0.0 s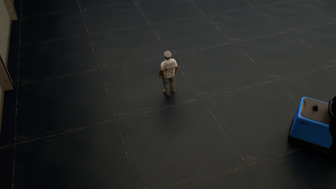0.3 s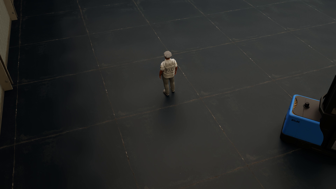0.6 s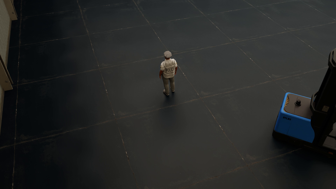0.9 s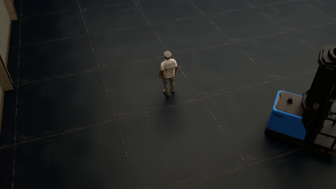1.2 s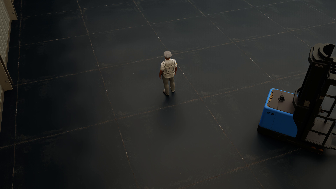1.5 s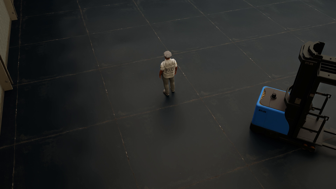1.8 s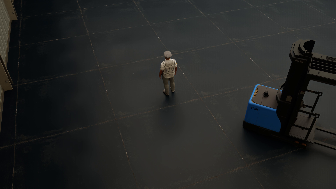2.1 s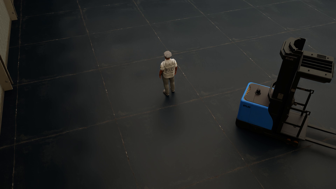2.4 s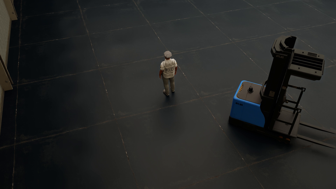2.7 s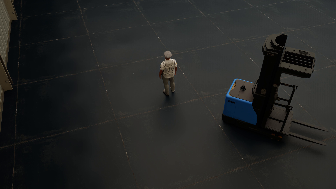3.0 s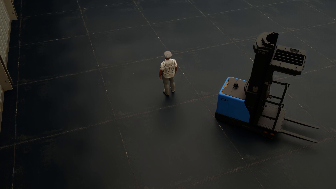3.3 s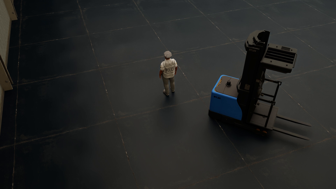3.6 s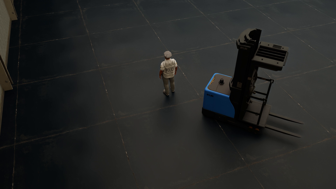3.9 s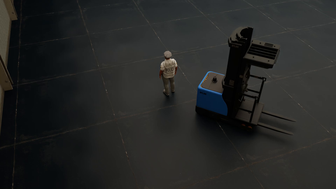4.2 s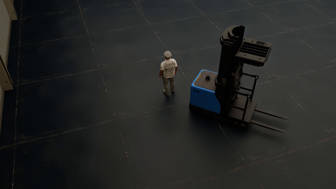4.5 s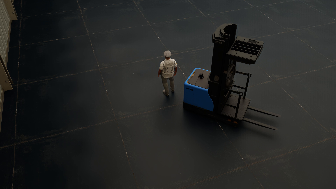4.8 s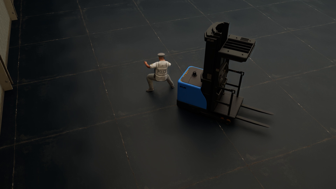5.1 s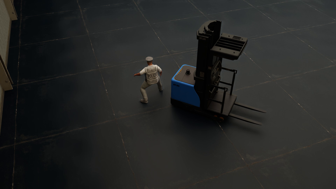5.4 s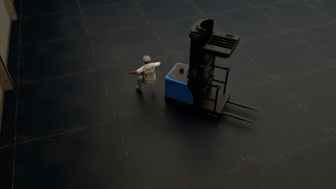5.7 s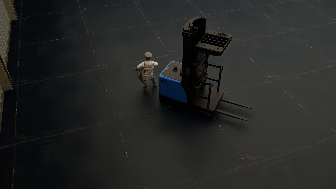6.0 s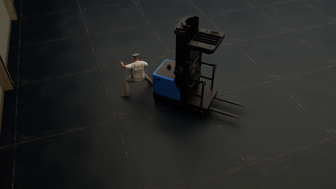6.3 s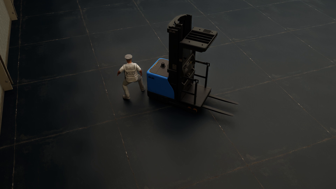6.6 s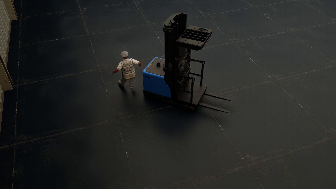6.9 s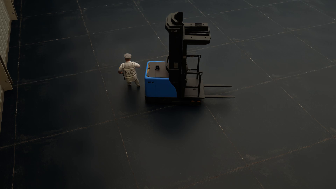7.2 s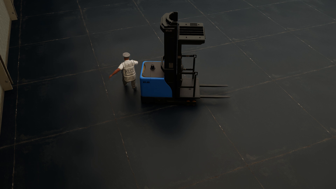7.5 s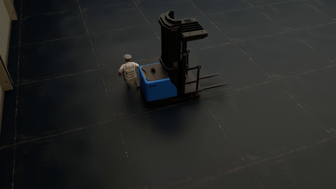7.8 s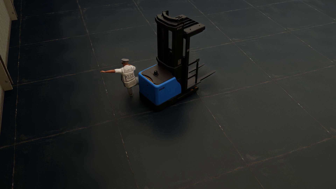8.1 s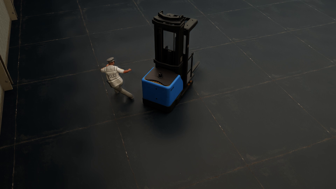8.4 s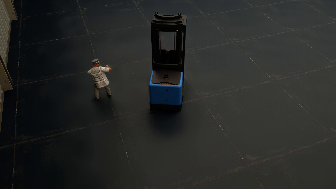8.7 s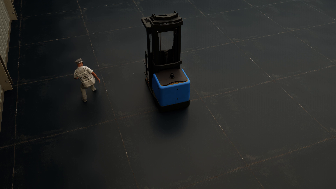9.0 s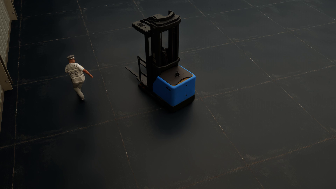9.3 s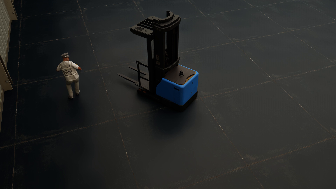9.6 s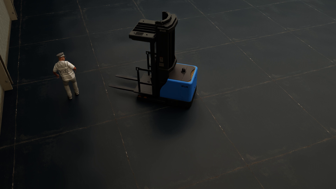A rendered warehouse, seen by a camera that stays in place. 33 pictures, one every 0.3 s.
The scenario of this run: Near miss between a forklift and a person.
